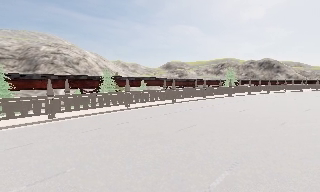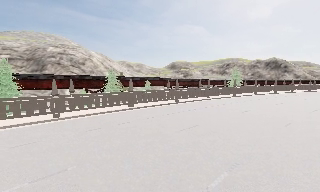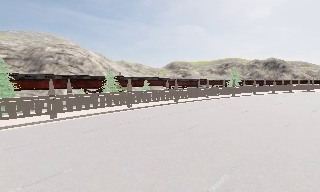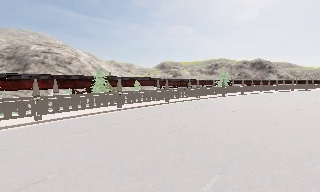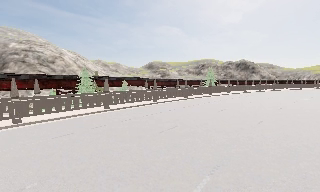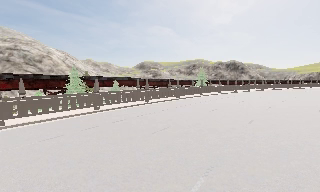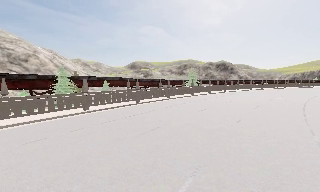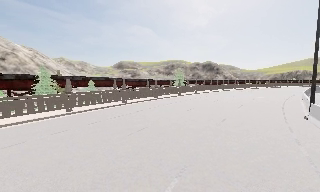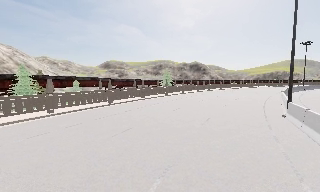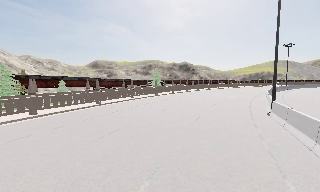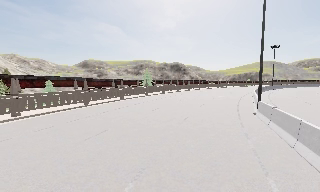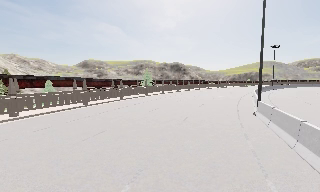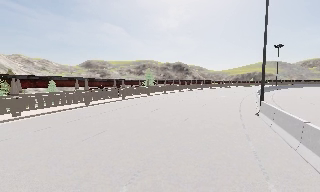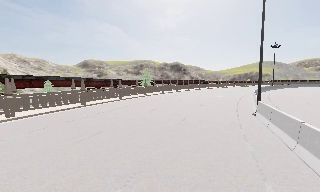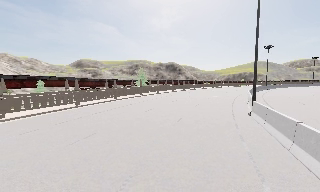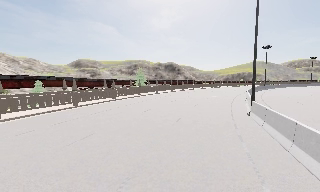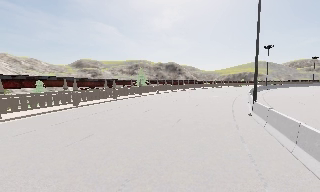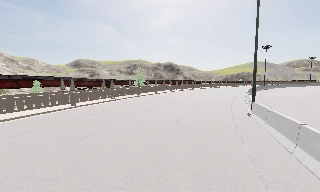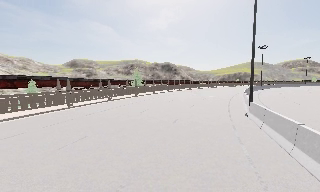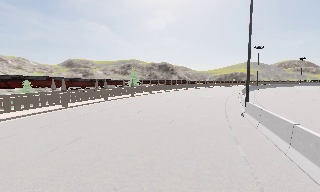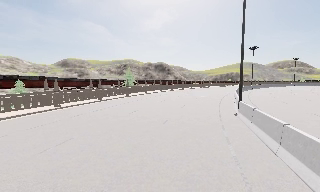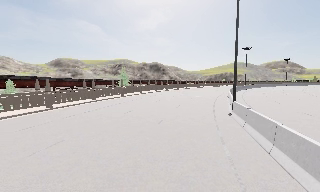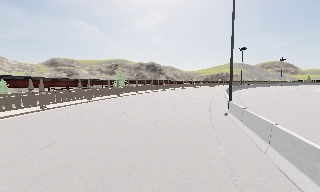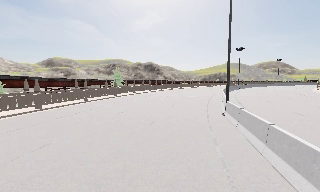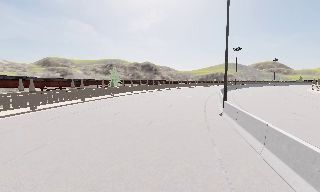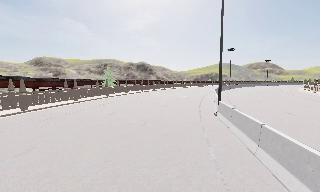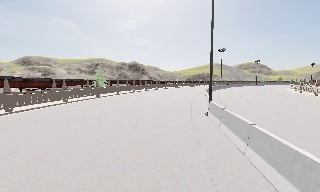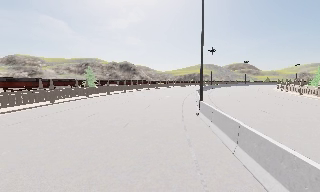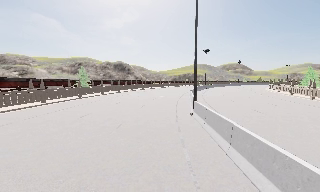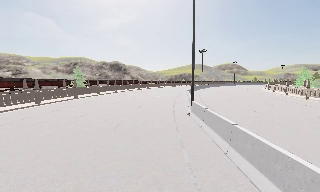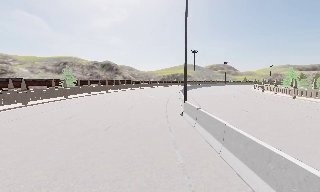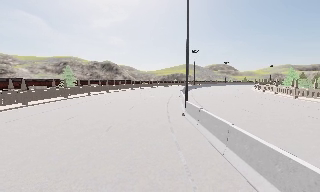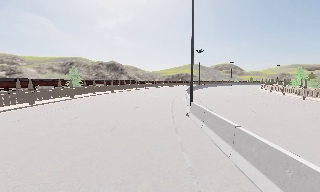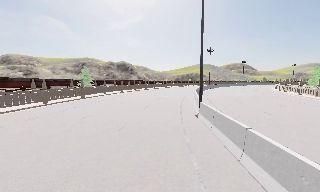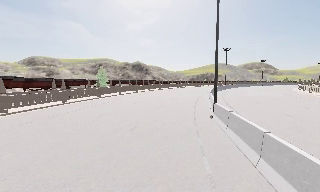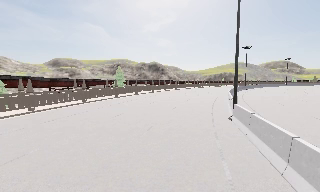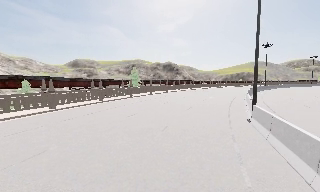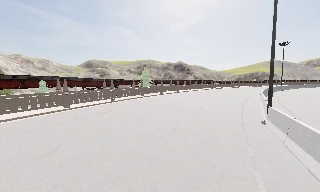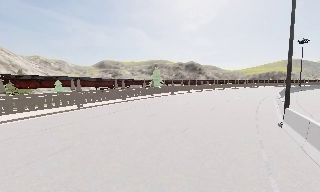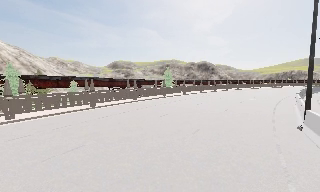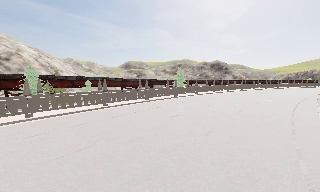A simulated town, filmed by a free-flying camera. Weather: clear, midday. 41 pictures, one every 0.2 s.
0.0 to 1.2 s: The camera pans to its right, which is clockwise from overhead, by about 10 degrees. It travels forward, about 0.5 m, so what stands in front looms larger.
1.2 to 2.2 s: The scene slides to the left, as the camera pans about 15 degrees to its right. It travels to its right, about 0.5 m, so close, fixed things drift to the left.
2.2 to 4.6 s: The camera travels forward and to its right, about 1.5 m, so what stands in front looms larger.
4.6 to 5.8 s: The camera swings to its right by about 10 degrees, and the scene slides to the left. It travels forward, about 0.5 m, so what stands in front looms larger.
5.8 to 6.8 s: The camera shifts only a little, or ends up much as it began.
6.8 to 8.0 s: The camera pans to its left, which is counterclockwise from overhead, by about 25 degrees. It travels forward, about 0.5 m, so what stands in front looms larger.
The film runs backward here.
